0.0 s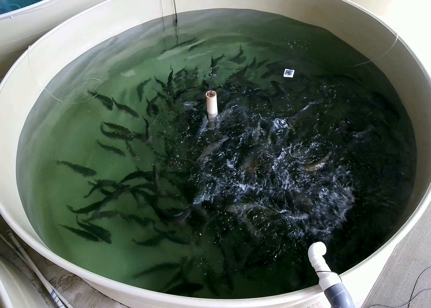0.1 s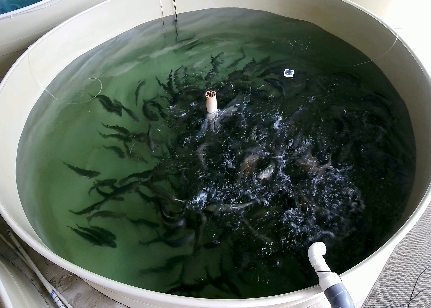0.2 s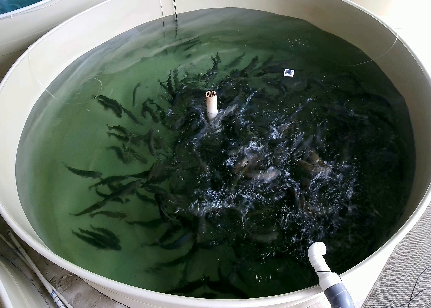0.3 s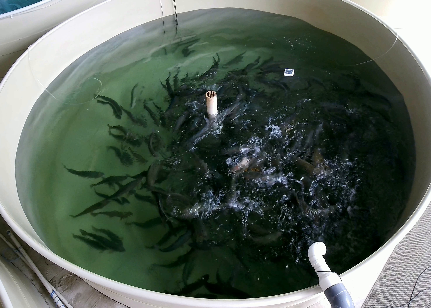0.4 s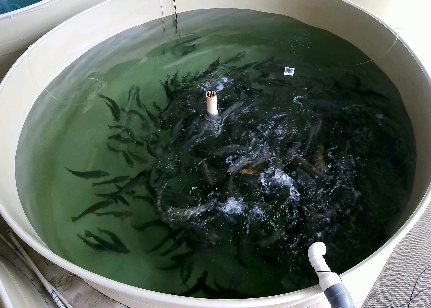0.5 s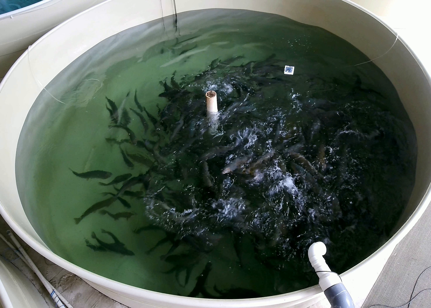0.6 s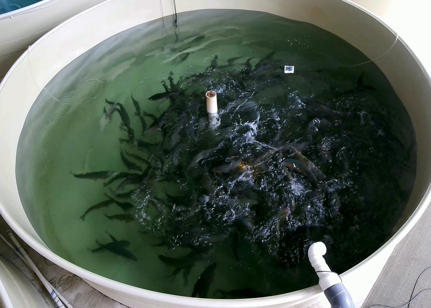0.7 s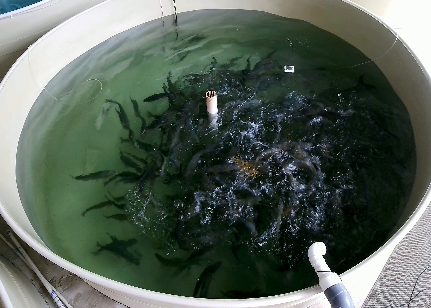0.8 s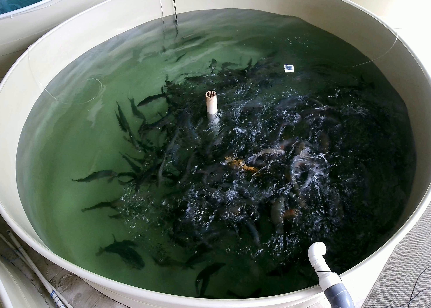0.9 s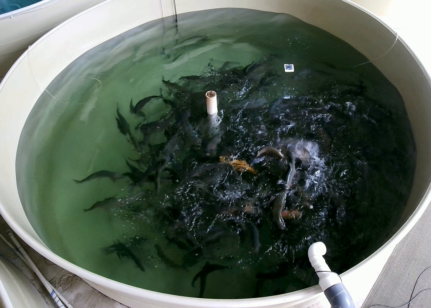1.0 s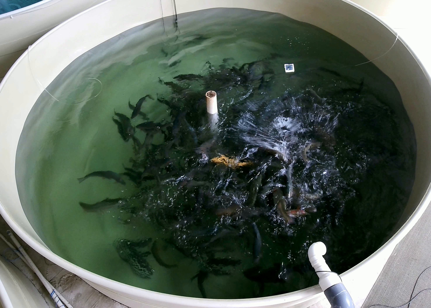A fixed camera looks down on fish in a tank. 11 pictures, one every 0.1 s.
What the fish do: Strong feeding.
